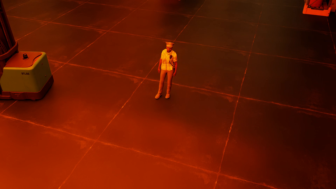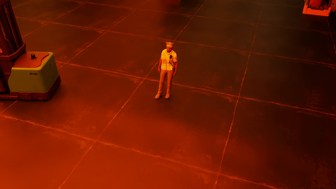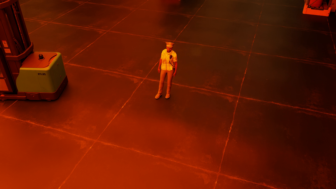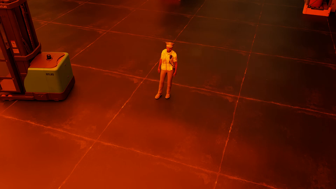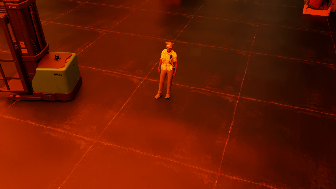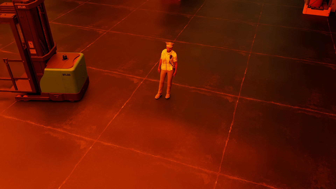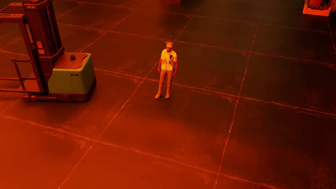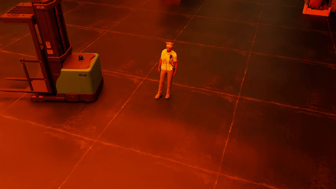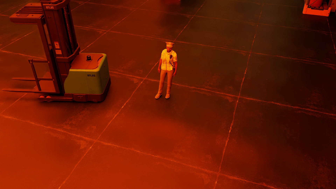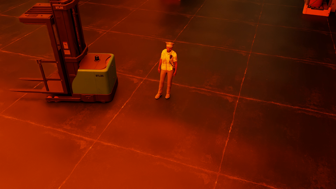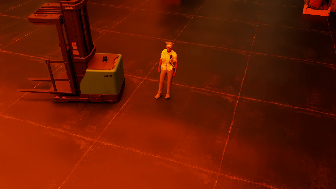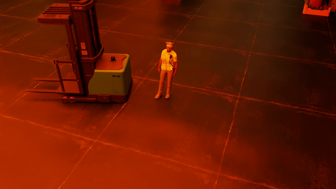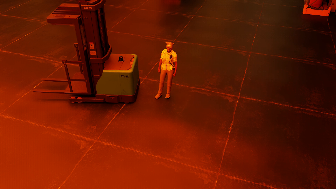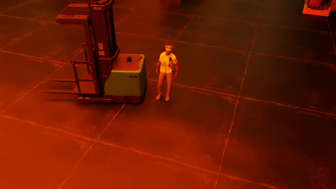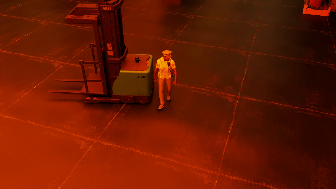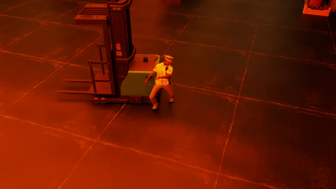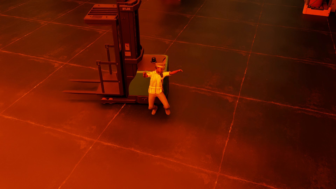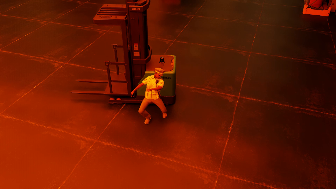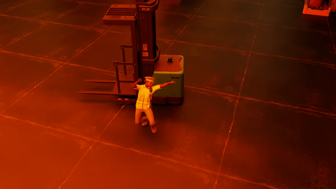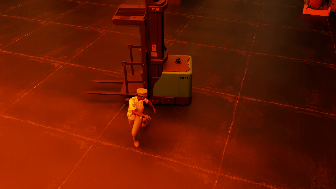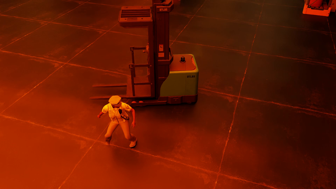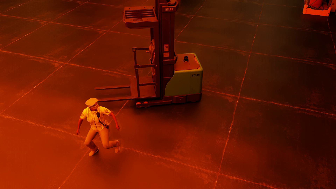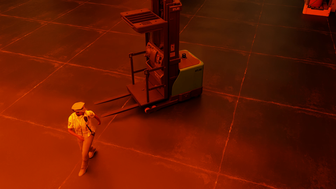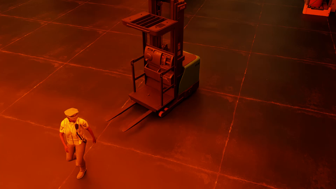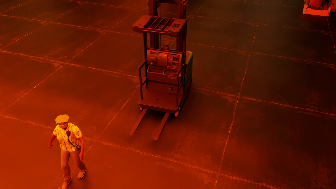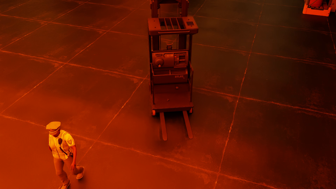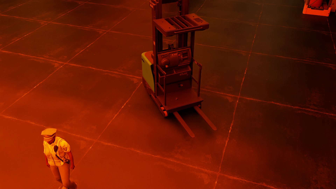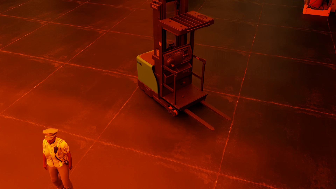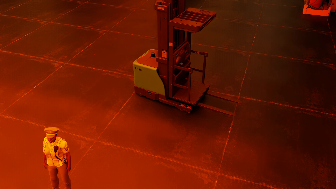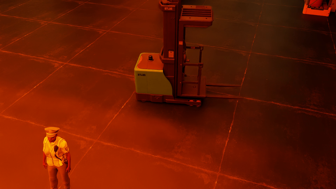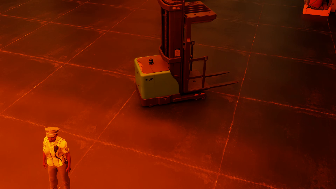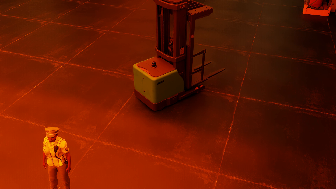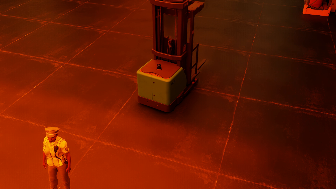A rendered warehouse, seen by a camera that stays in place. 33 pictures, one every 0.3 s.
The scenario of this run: Near miss between a forklift and a person.
